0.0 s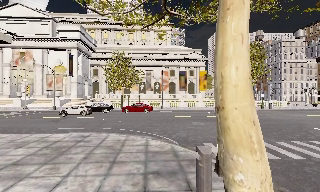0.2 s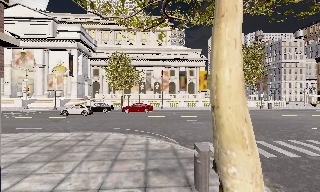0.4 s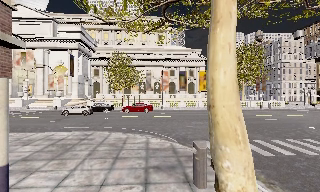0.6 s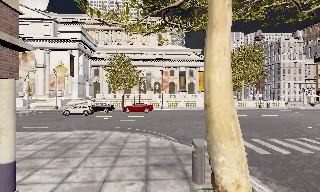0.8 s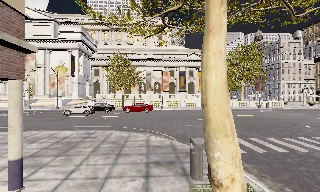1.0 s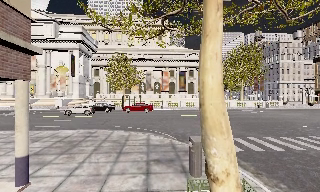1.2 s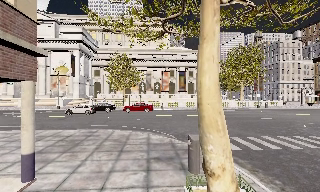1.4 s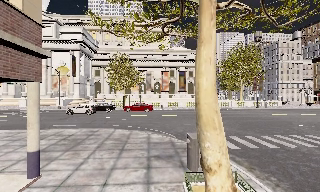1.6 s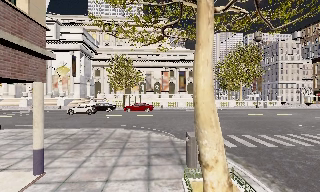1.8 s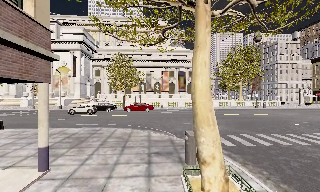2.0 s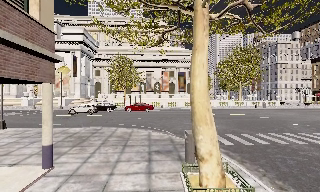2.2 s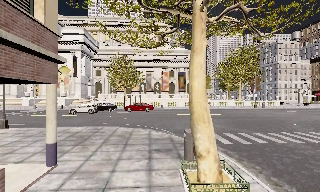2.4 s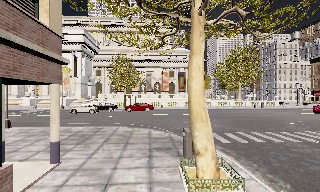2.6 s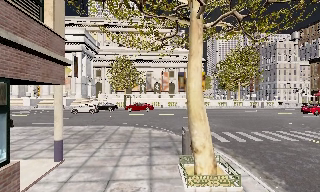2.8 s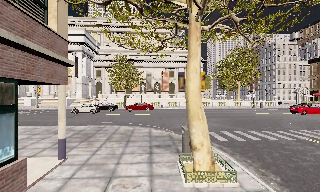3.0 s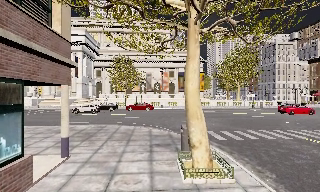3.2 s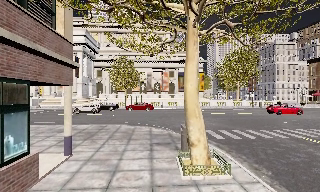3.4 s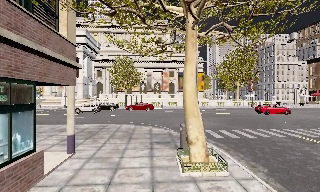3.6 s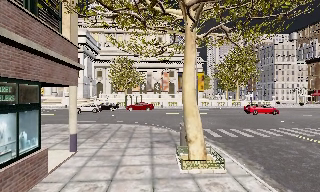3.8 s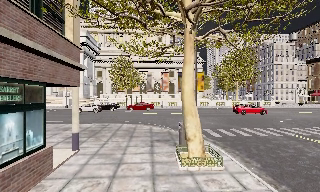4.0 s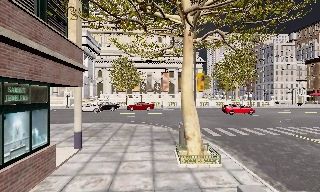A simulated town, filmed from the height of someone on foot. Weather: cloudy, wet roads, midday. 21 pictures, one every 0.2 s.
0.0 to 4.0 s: The camera travels backward, about 4 m, so what stands in front gets smaller.
The film runs backward here.
